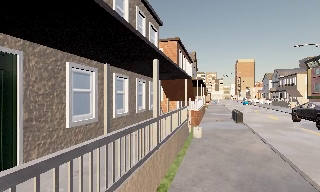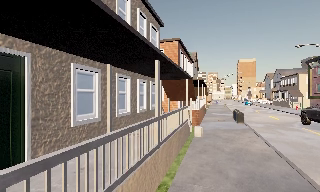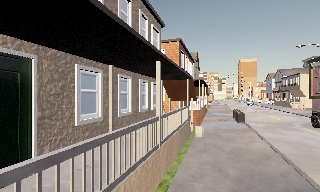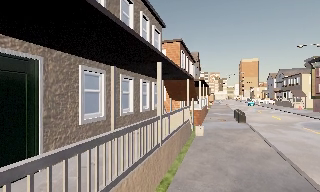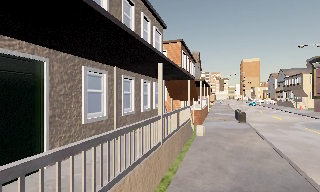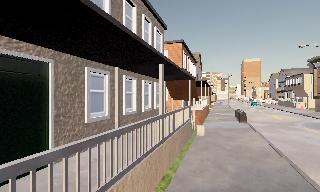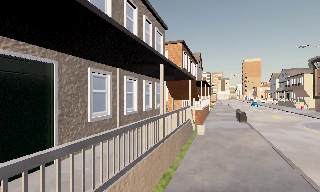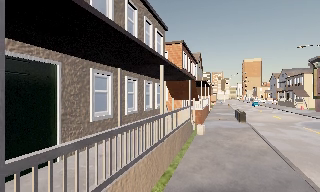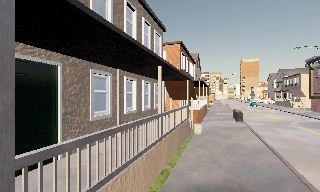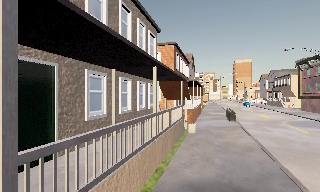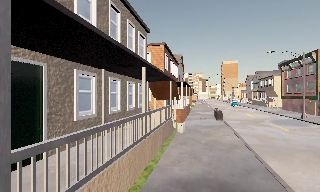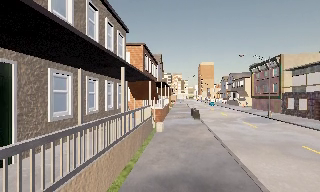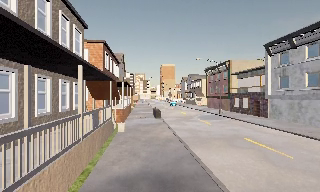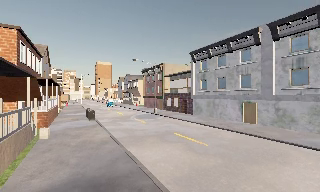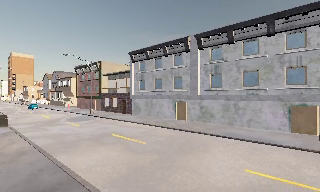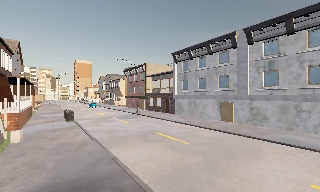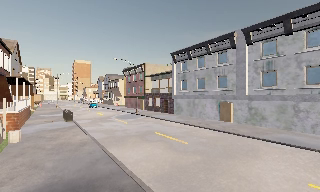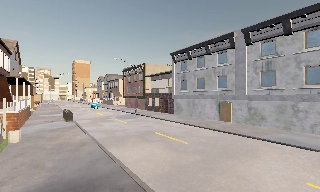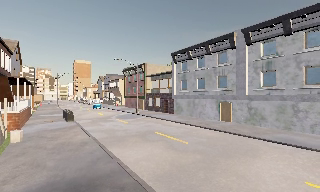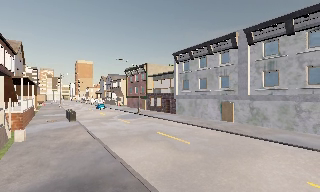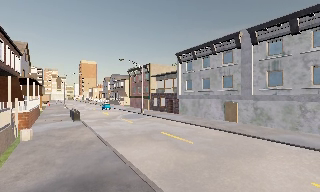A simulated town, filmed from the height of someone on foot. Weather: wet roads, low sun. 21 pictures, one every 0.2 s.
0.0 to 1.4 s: The camera travels backward, about 1 m, so what stands in front gets smaller.
1.4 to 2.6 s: The scene slides to the left, as the camera pans about 50 degrees to its right. It travels backward, about 1 m.
2.6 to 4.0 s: The camera shifts only a little, or ends up much as it began.
The film runs backward here.
